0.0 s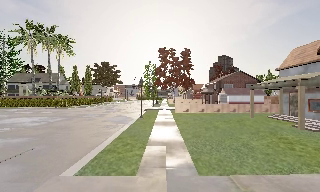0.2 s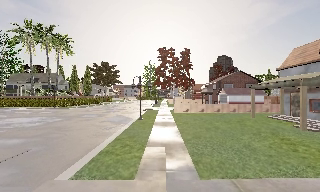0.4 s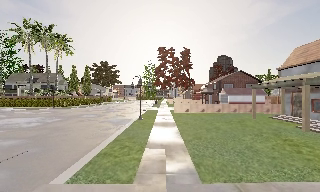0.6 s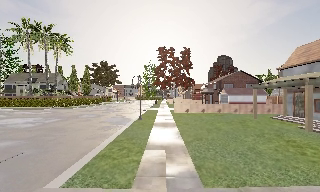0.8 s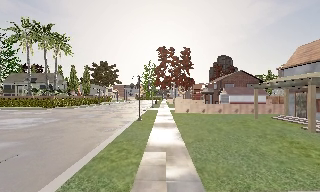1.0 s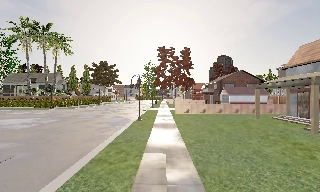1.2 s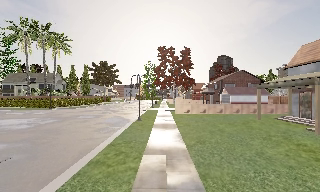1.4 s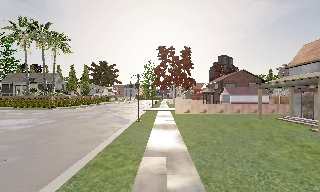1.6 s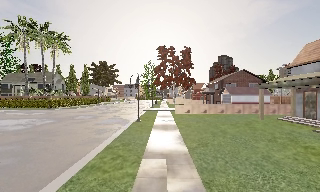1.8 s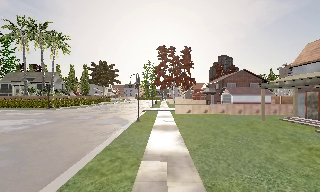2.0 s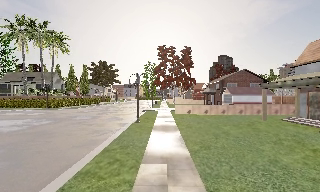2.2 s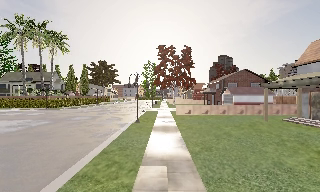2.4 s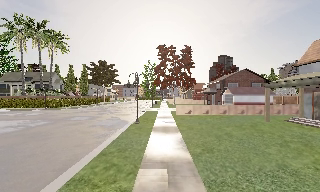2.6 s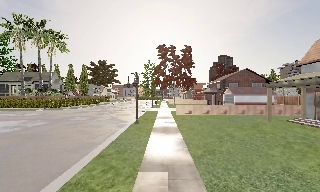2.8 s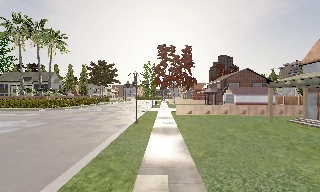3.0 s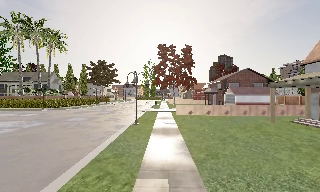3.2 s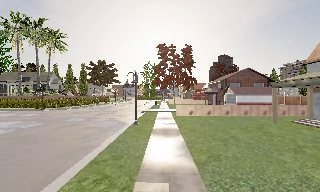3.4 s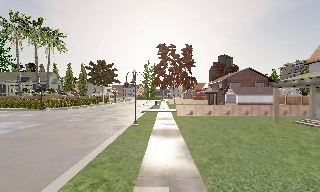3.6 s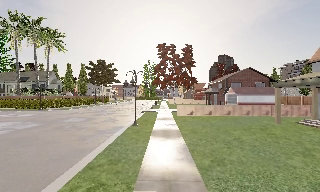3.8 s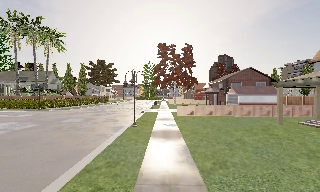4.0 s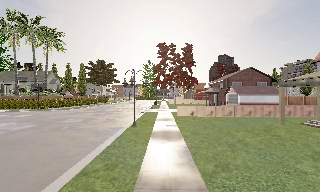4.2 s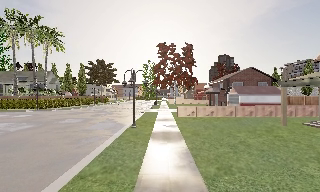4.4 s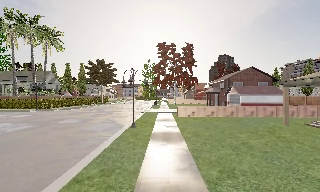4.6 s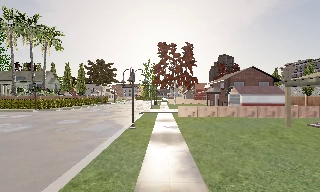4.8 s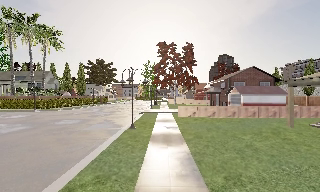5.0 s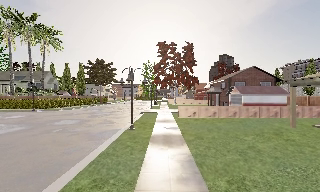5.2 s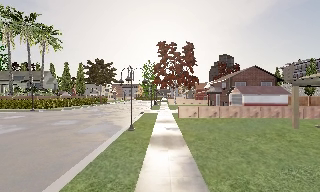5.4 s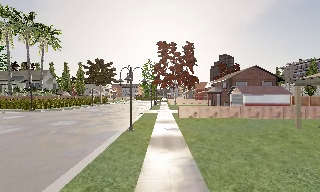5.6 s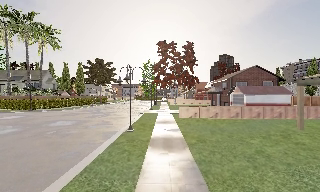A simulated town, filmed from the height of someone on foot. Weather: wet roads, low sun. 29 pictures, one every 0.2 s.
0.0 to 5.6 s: The camera travels forward, about 6 m, so what stands in front looms larger.
The film runs forward here.
